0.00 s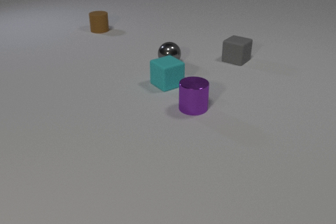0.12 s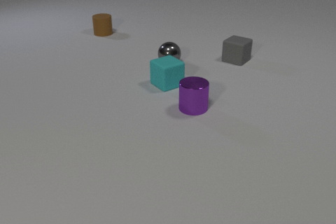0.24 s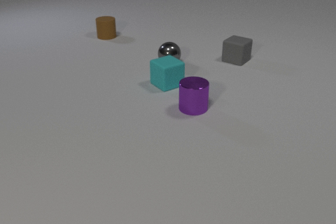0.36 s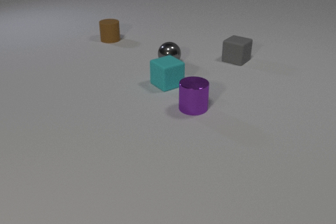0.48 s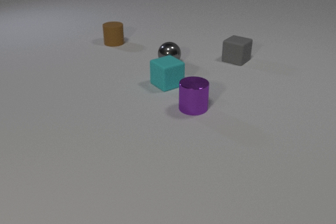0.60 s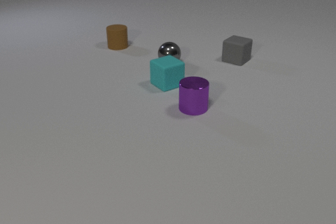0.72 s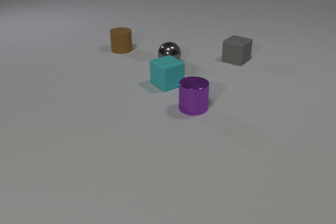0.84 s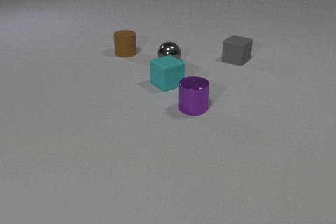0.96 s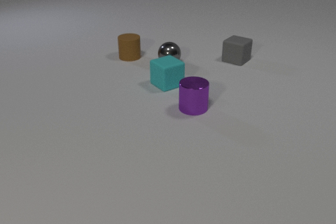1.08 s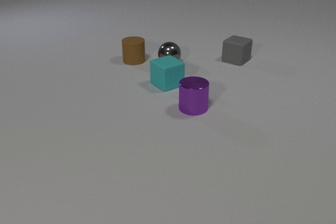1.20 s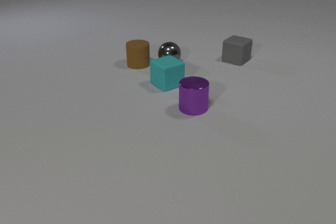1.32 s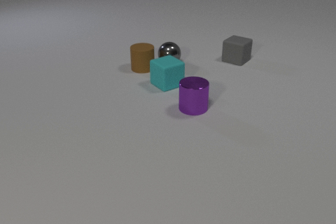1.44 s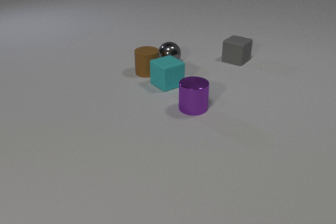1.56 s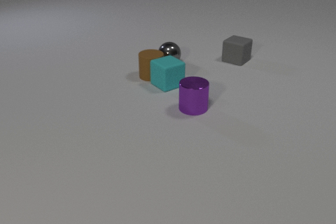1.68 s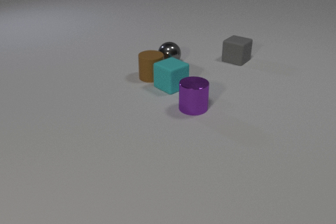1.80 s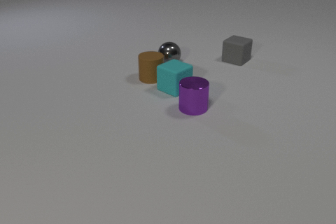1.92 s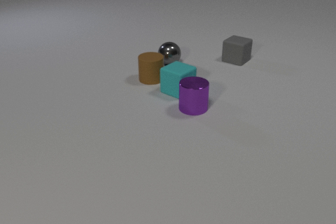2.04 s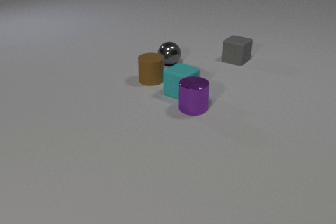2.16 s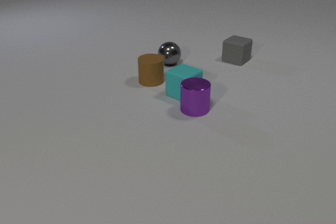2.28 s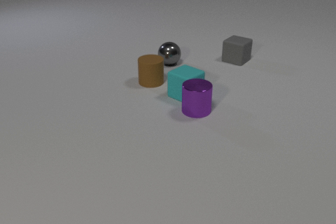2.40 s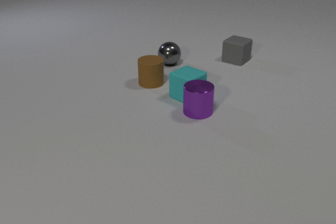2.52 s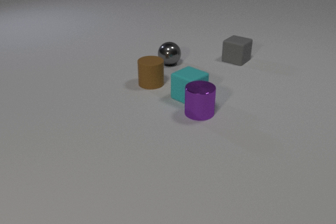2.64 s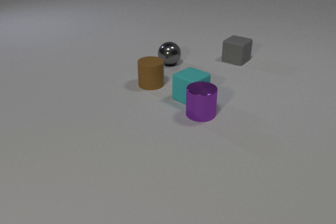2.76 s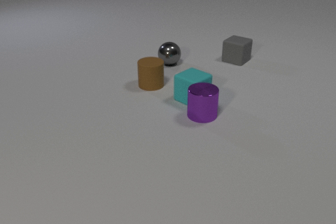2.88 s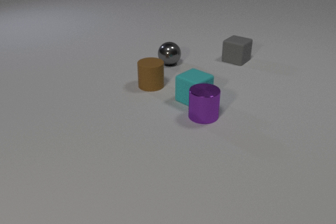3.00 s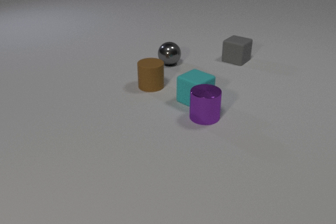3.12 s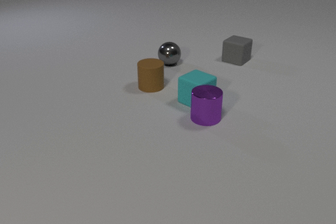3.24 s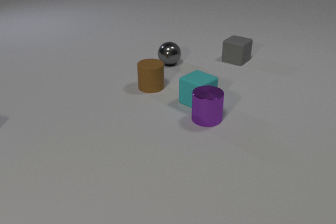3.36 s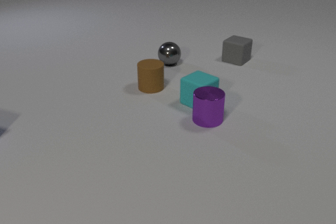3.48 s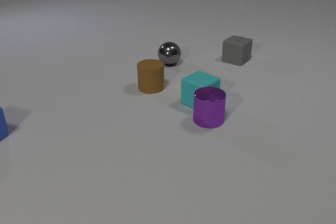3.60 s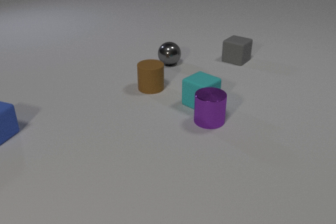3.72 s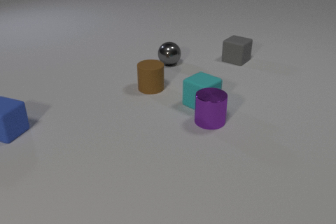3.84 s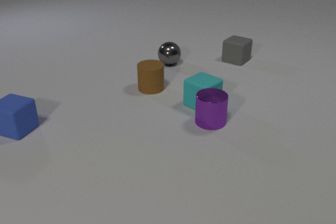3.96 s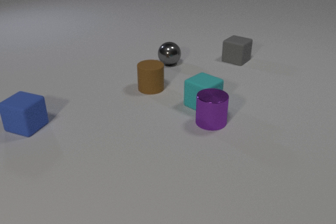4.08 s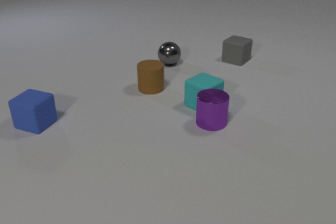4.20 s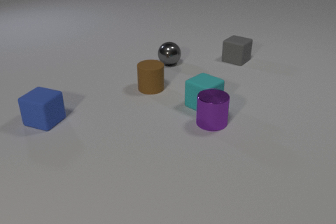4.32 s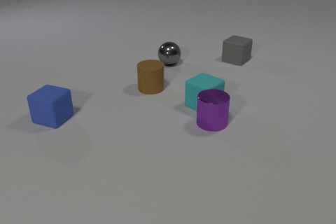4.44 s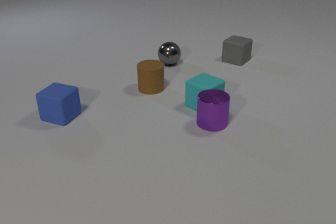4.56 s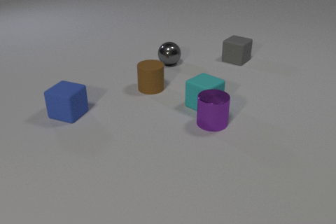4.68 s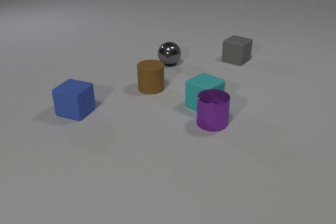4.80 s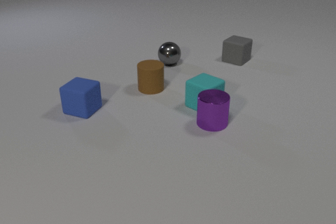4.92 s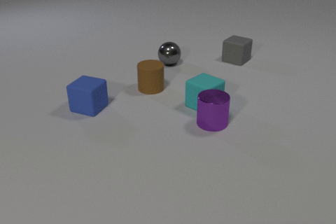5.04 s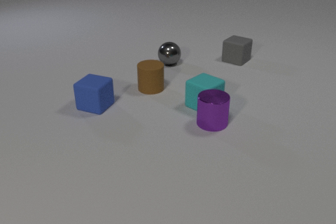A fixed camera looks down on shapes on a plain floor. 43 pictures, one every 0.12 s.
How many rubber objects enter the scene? 1.
How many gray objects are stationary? 2.
What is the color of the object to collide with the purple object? cyan.
0.00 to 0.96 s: The brown rubber cylinder slides toward the camera.
0.96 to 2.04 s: The brown rubber cylinder slides toward the camera. The cyan rubber cube slides toward the camera and to the right. The brown rubber cylinder and the cyan rubber cube collide. The cyan rubber cube and the purple metal cylinder collide.
2.04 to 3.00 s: The brown rubber cylinder slides toward the camera. The cyan rubber cube slides toward the camera and to the right. The purple metal cylinder slides toward the camera and to the right.
3.00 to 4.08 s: The cyan rubber cube slides toward the camera and to the right. The purple metal cylinder slides toward the camera and to the right. The blue rubber cube comes in at the left edge, slides to the right.
4.08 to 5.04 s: The blue rubber cube slides to the right.
